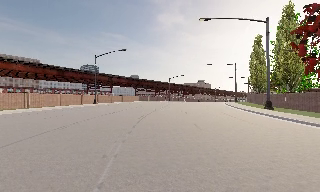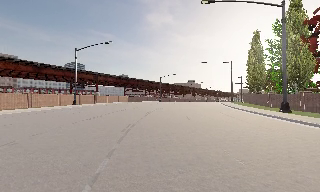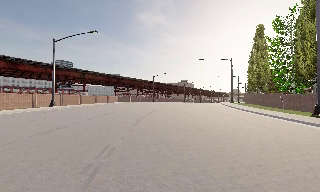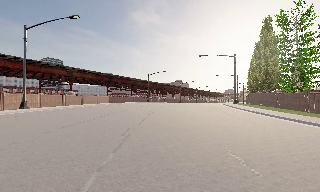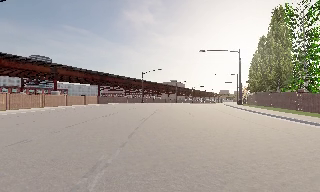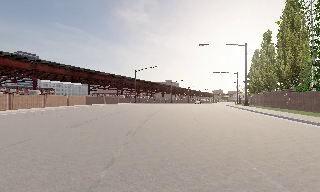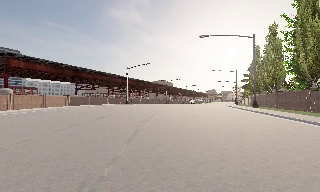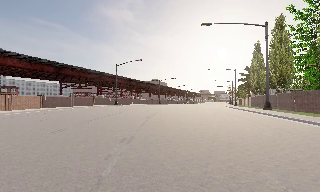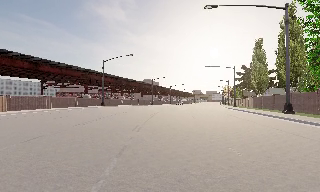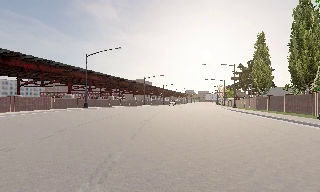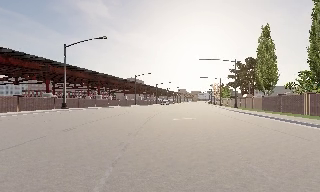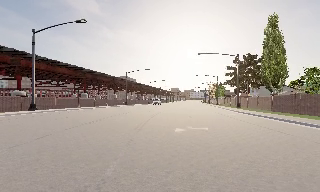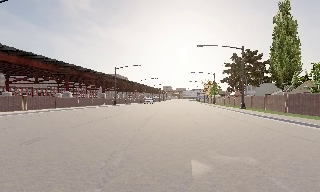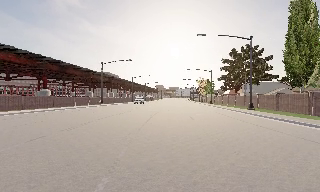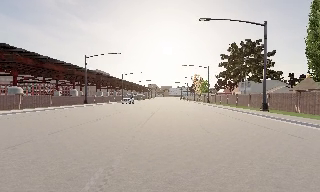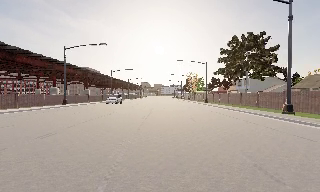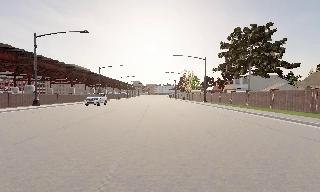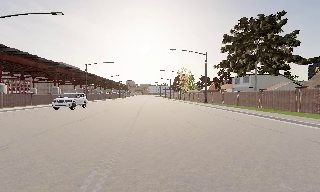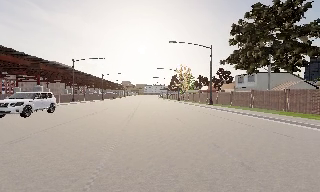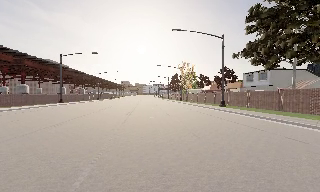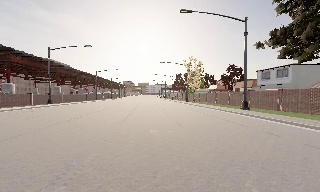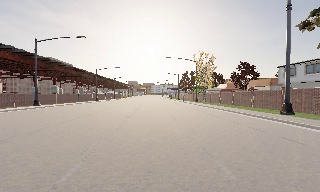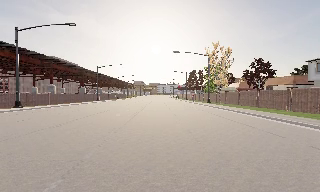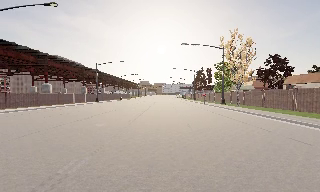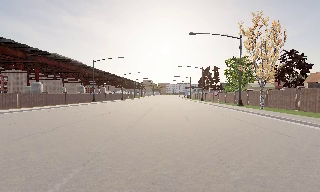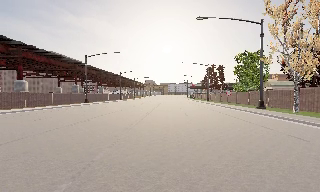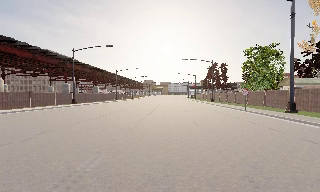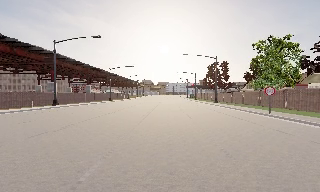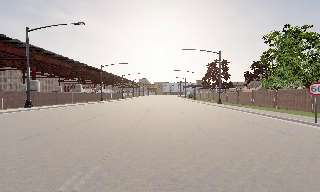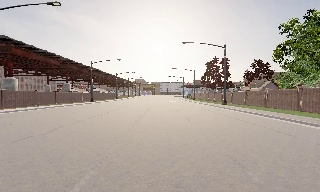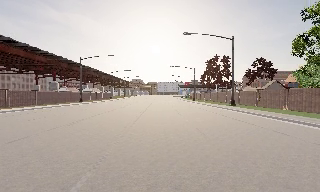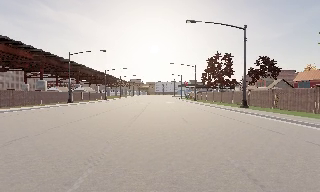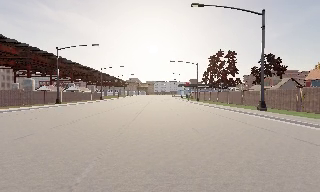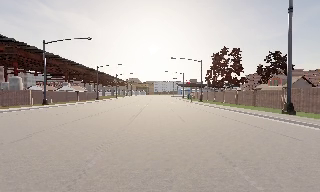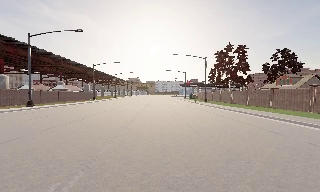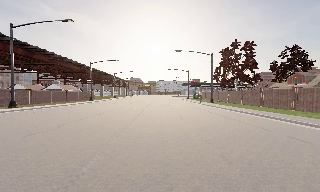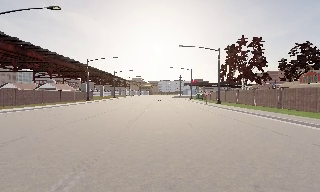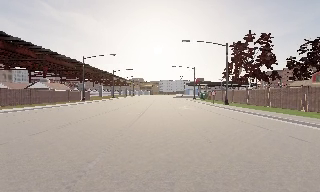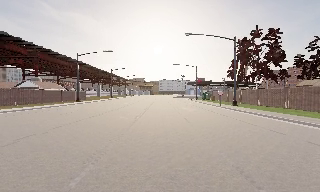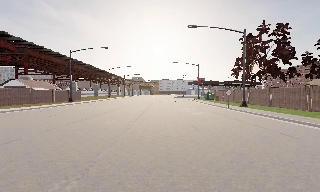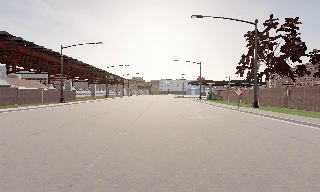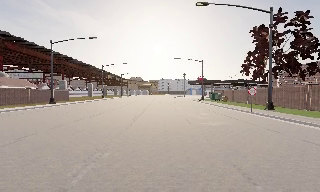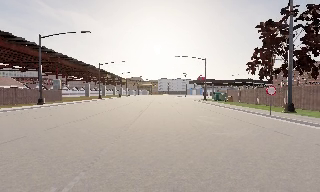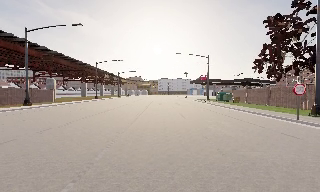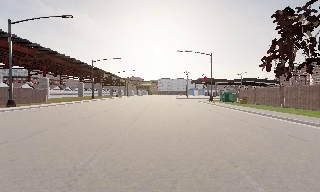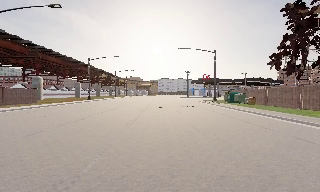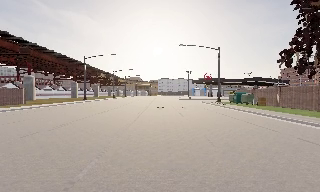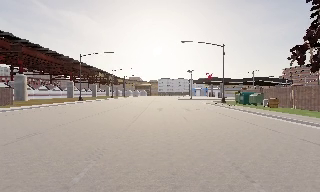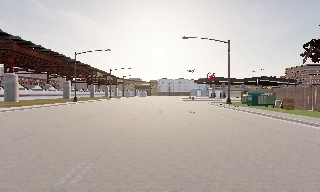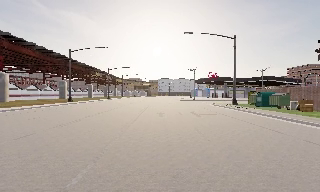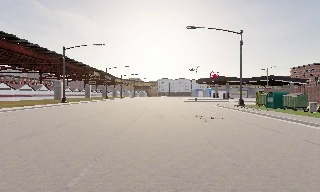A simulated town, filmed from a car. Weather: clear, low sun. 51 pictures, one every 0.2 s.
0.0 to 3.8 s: The camera pans to its right, which is clockwise from overhead, by about 45 degrees. It travels forward, about 85 m.
3.8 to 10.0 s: The camera travels forward, about 105 m, so what stands in front looms larger. It loses speed.
The film runs forward here.
